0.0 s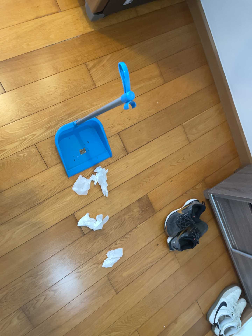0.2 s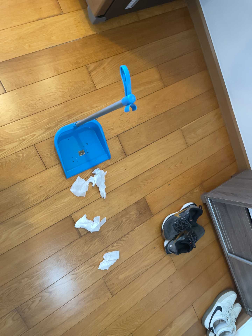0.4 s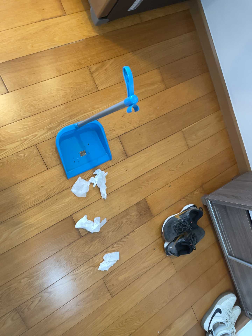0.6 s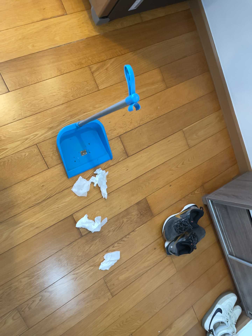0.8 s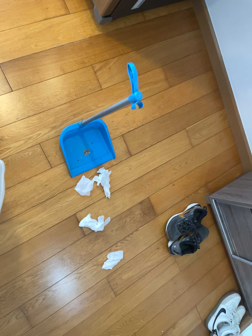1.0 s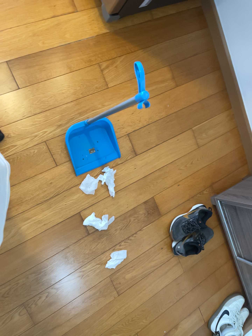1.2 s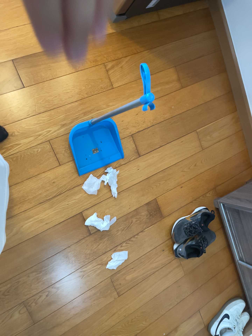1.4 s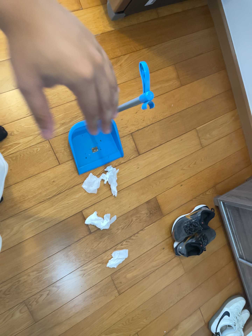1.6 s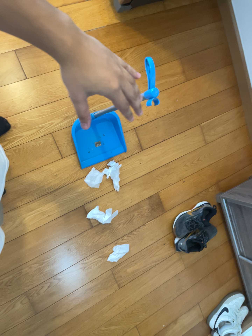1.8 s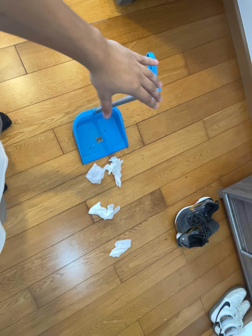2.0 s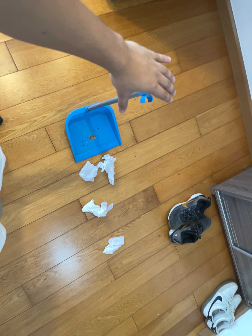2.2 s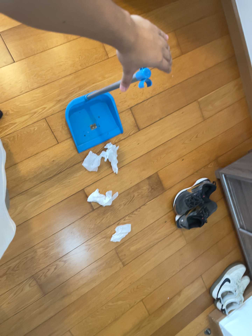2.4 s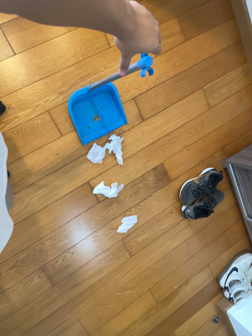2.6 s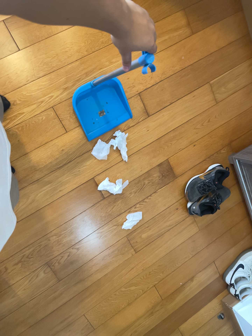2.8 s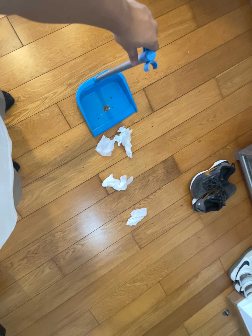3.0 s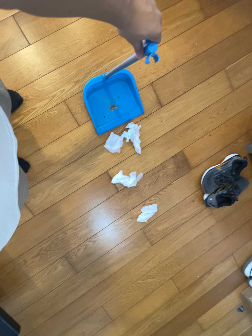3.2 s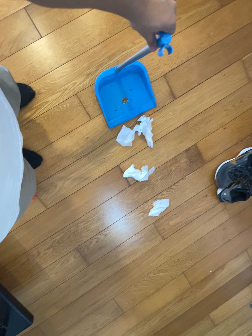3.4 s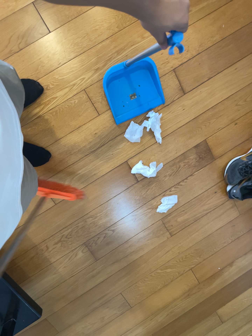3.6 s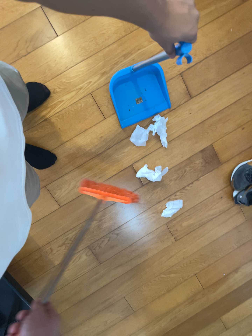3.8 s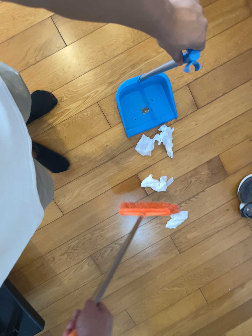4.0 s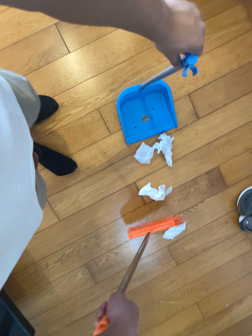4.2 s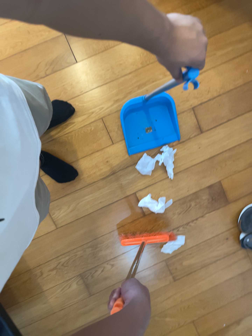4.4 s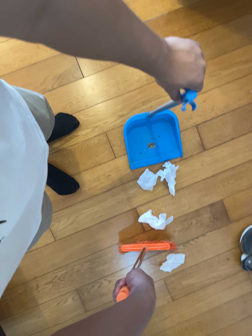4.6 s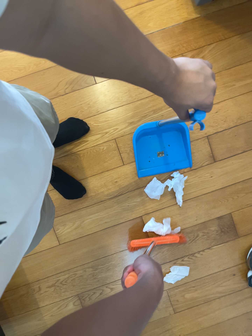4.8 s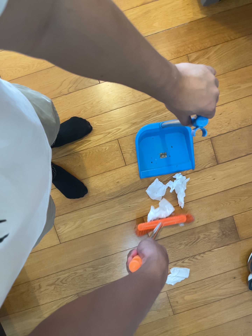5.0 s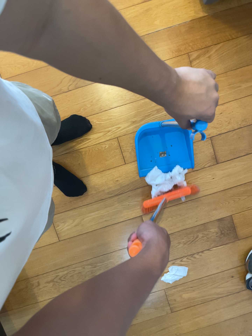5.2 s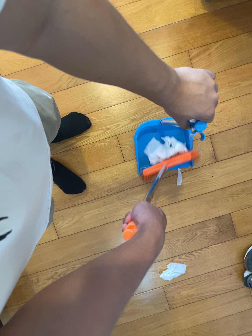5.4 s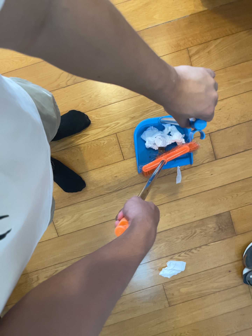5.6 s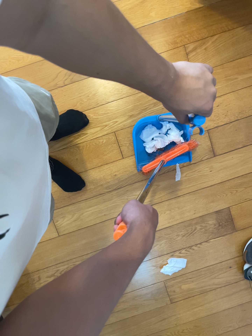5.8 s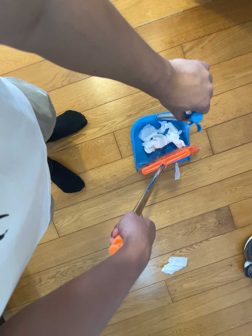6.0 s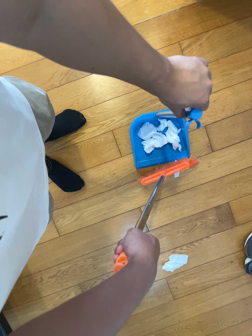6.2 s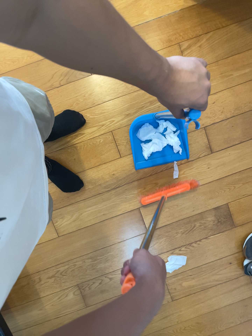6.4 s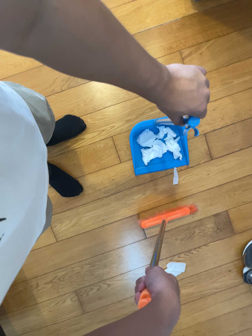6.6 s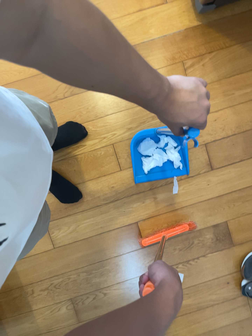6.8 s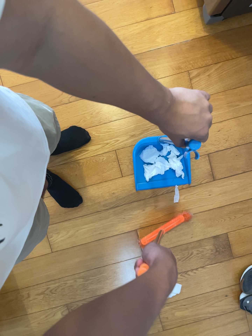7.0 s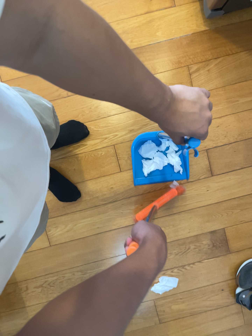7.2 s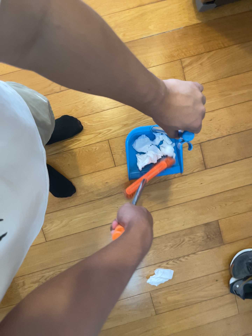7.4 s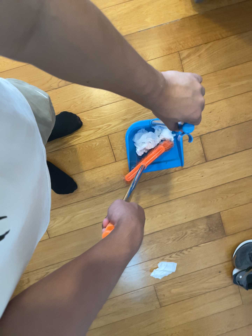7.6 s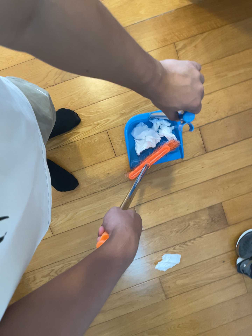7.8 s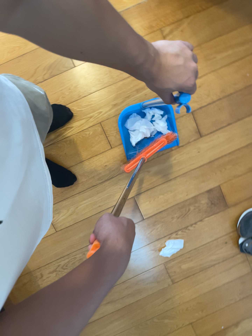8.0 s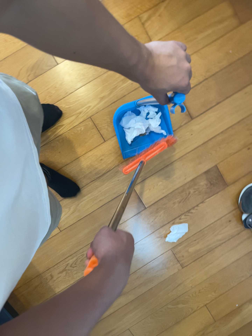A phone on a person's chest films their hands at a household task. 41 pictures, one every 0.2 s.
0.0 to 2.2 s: The camera shifts only a little, or ends up much as it began.
2.2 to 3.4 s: The camera pans to its left by about 10 degrees. It travels forward, about 7 cm, so what stands in front looms larger.
3.4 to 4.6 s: The camera travels to its right, about 8 cm. Its aim tips toward the top of its view by about 10 degrees, and the scene shifts downward. It rolls about its line of sight by about 10 degrees, and the scene rotates clockwise.
4.6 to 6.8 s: The camera shifts only a little, or ends up much as it began.
6.8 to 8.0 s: The camera travels toward the bottom of its view, about 6 cm, so close, fixed things drift upward. It rolls about its line of sight by about 15 degrees, and the scene rotates counterclockwise.
The film runs forward here.
